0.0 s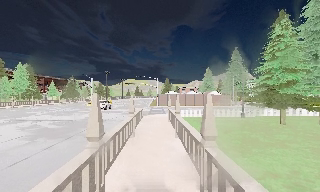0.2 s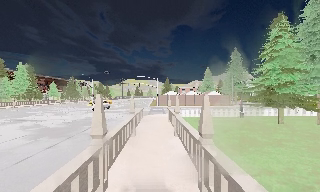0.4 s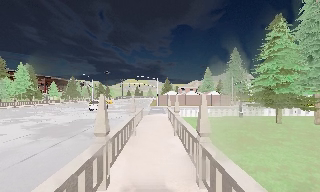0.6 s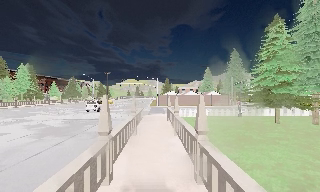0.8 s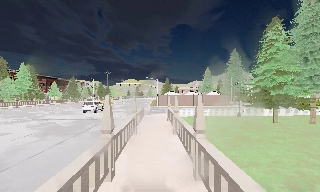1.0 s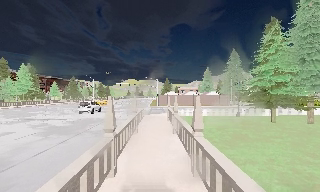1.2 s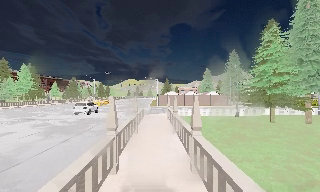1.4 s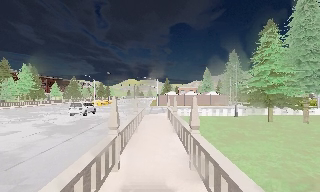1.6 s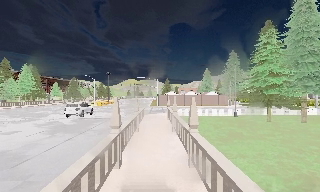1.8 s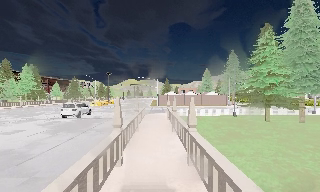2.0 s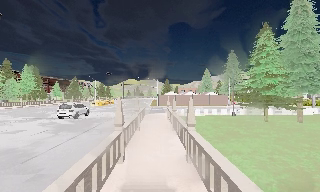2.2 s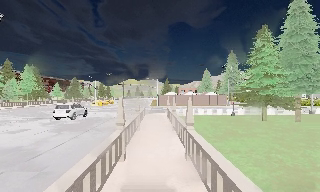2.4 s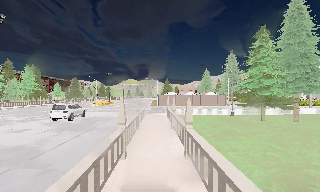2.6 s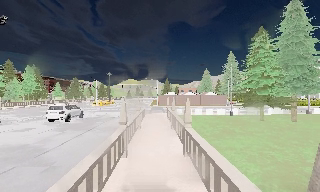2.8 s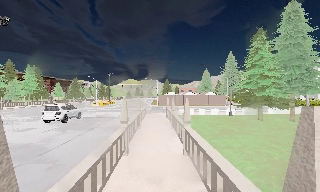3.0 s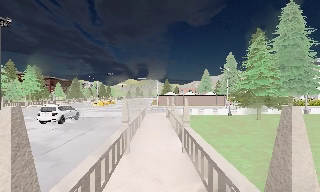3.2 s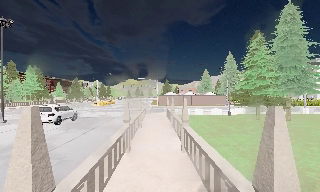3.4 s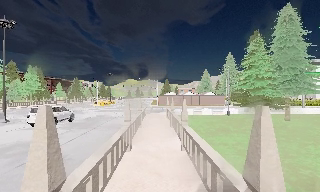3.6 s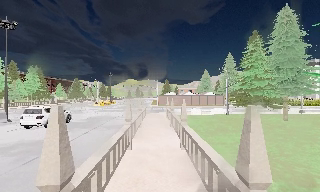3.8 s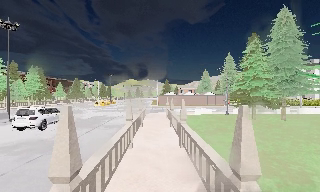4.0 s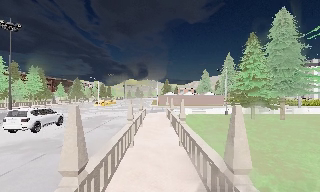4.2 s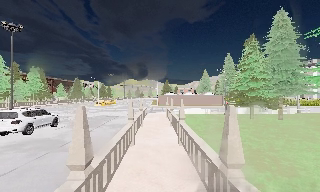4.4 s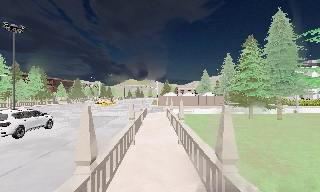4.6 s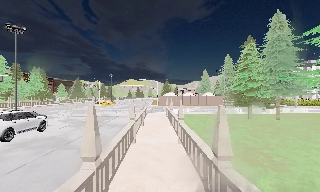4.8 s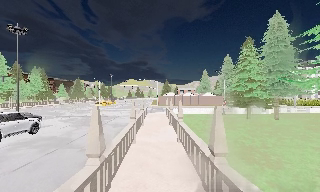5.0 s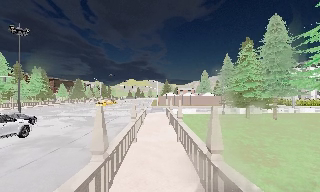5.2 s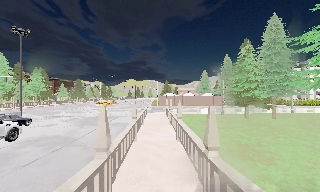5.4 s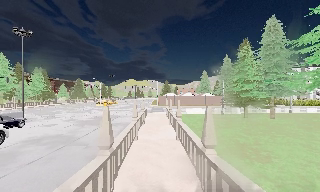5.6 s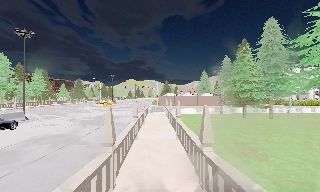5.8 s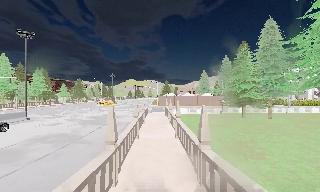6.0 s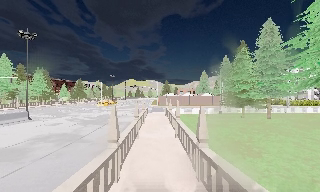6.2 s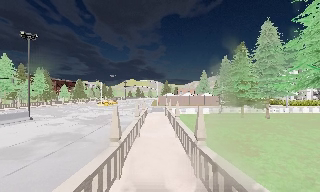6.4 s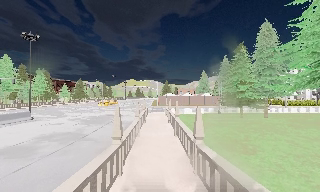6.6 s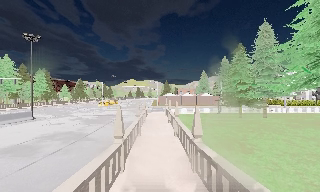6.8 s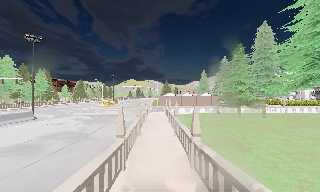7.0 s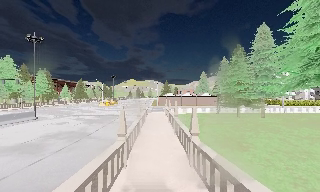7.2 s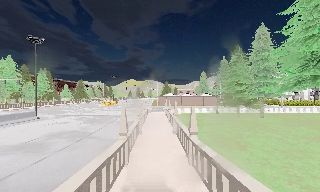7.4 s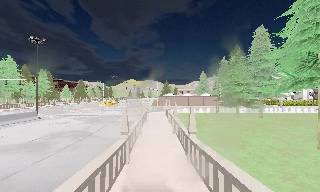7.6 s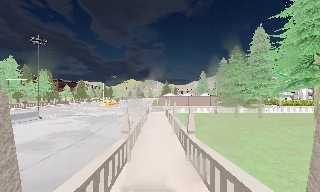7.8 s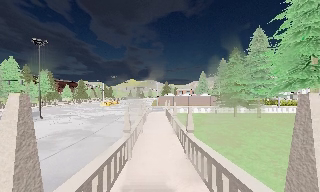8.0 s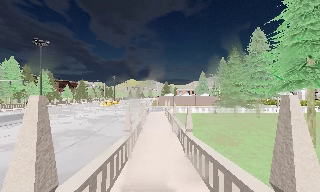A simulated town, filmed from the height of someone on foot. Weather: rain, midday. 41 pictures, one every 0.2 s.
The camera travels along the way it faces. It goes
backward.
0.0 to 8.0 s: The camera travels backward, about 10 m, so what stands in front gets smaller.
The film runs backward here.
